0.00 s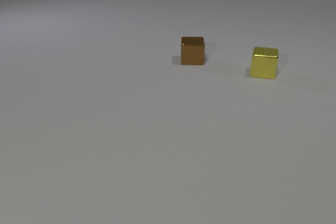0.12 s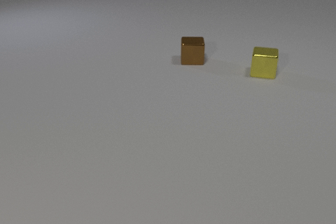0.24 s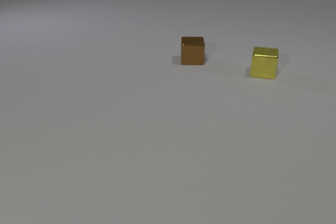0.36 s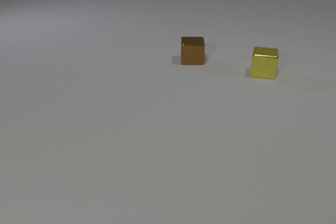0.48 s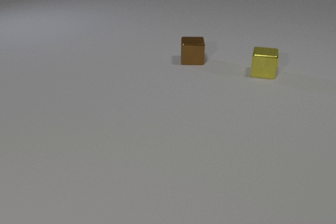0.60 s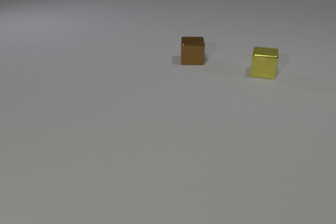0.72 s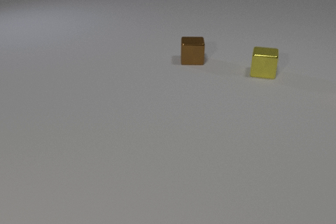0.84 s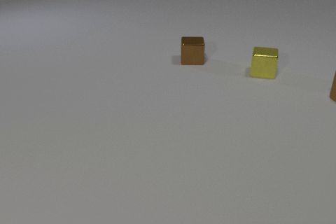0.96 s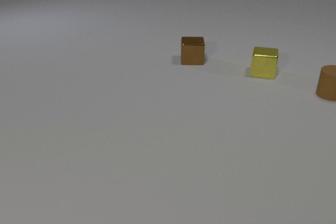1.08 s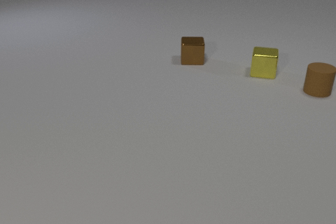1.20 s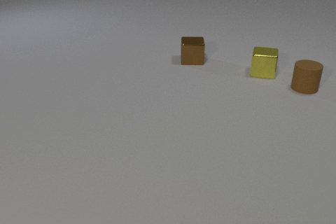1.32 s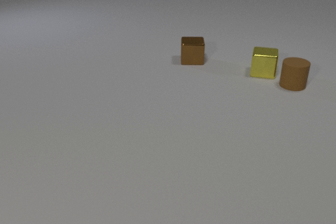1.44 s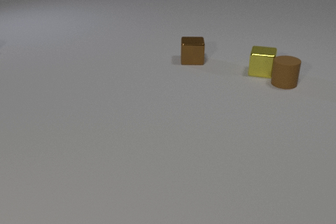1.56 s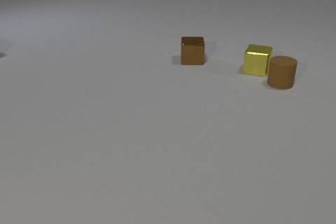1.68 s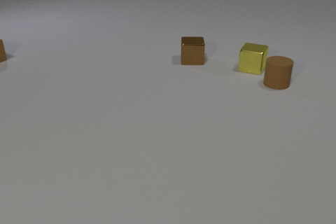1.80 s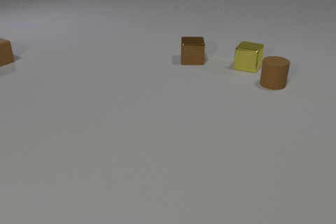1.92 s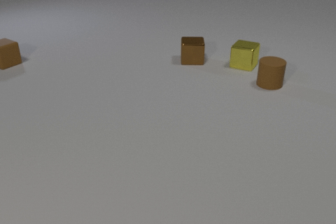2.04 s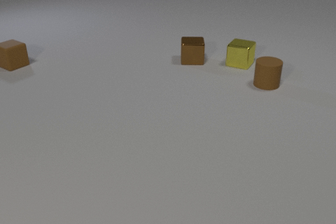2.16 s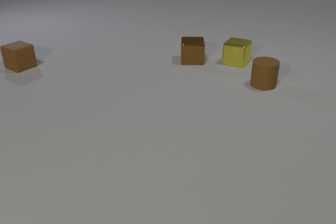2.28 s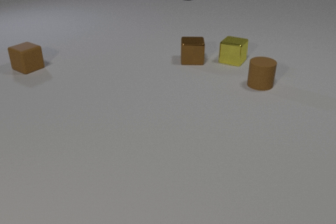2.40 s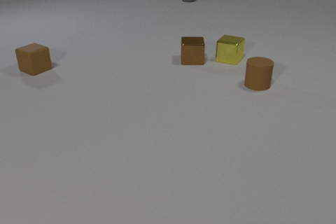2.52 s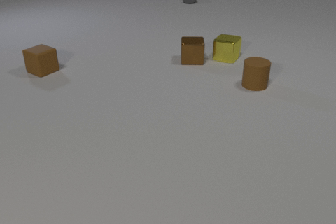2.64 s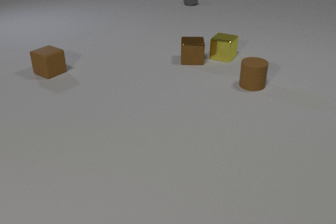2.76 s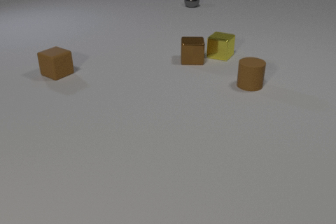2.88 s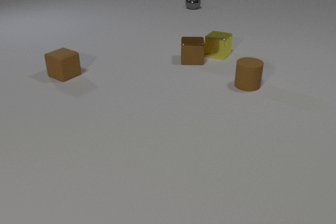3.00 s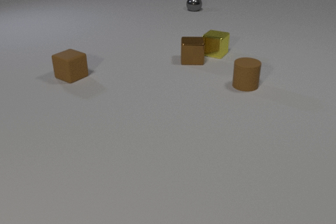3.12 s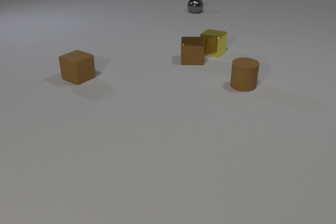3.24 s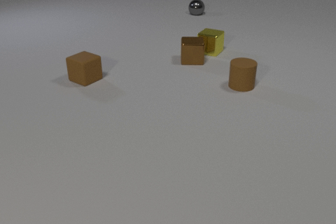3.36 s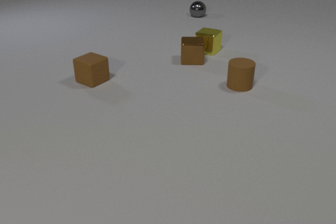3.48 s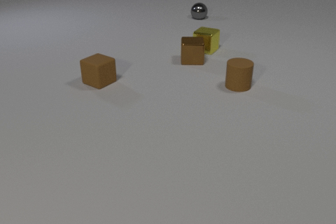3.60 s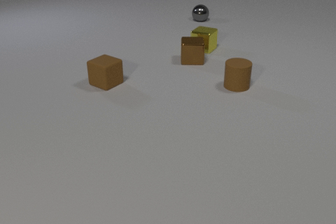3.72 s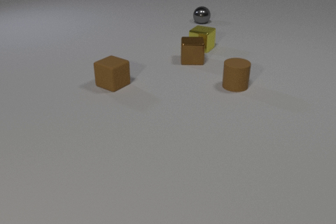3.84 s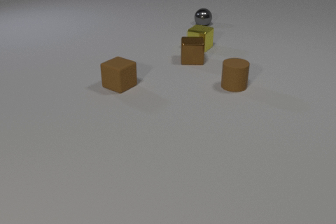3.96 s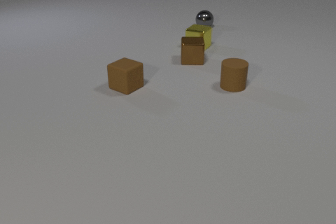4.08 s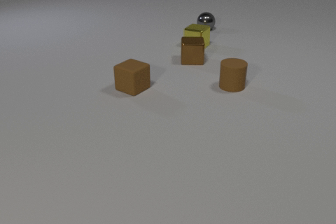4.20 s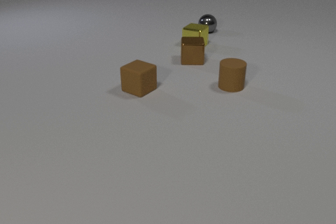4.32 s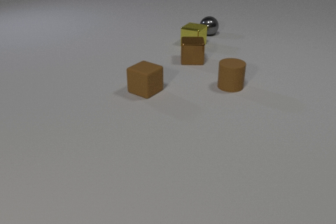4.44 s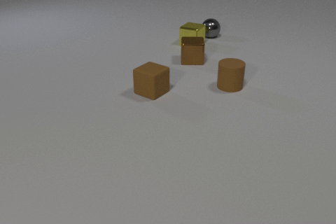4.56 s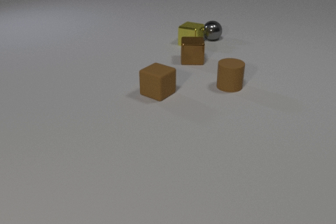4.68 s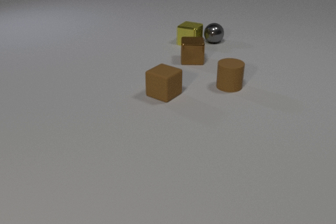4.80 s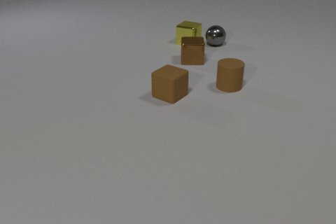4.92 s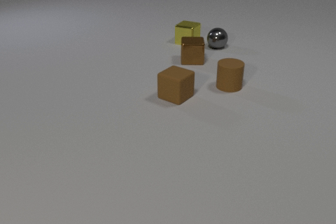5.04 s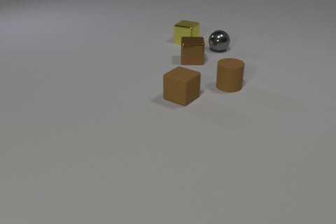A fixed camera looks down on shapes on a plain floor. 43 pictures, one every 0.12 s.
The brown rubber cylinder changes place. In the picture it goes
to the left.
The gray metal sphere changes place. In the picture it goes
toward the camera.
0.00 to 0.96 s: The brown rubber cylinder comes in at the right edge, slides to the left.
0.96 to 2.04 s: The brown rubber cylinder slides to the left. The yellow metal cube slides to the left and away from the camera. The brown rubber cube comes in at the left edge, slides toward the camera and to the right. The brown rubber cylinder and the yellow metal cube collide.
2.04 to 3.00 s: The brown rubber cylinder slides to the left. The yellow metal cube slides to the left and away from the camera. The gray metal sphere comes in at the top edge, rolls toward the camera. The brown rubber cube slides to the right and toward the camera.
3.00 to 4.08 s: The brown rubber cylinder slides to the left. The yellow metal cube slides away from the camera and to the left. The gray metal sphere rolls toward the camera. The brown rubber cube slides to the right and toward the camera.
4.08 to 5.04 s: The yellow metal cube slides away from the camera and to the left. The gray metal sphere rolls toward the camera. The brown rubber cube slides to the right and toward the camera.
What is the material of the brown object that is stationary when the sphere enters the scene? metal.
How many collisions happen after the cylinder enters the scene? 1.
What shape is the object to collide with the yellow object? cylinder.
